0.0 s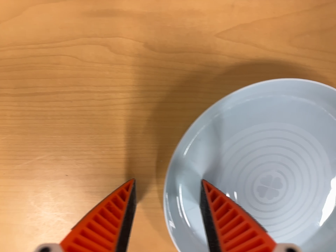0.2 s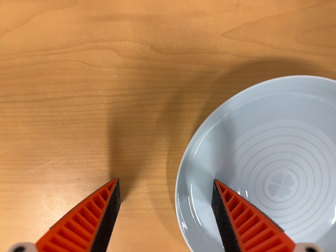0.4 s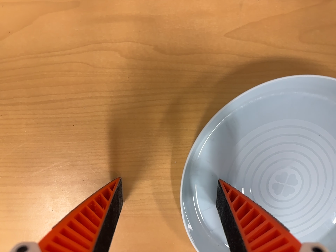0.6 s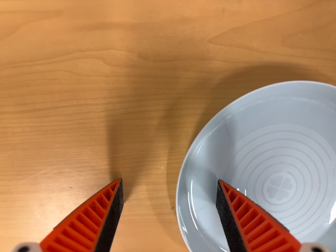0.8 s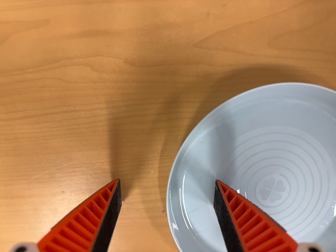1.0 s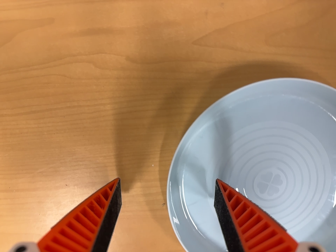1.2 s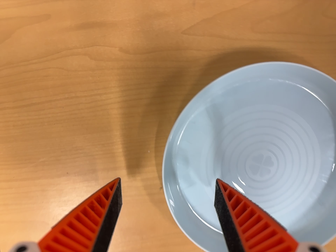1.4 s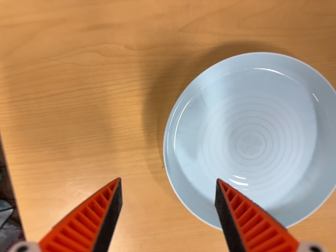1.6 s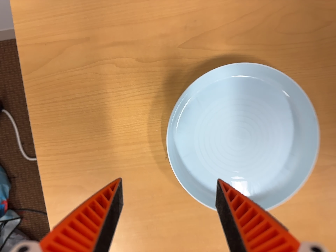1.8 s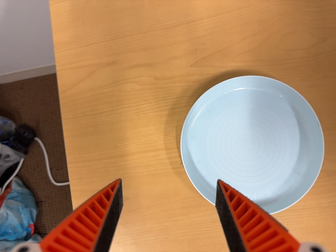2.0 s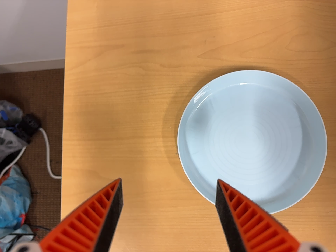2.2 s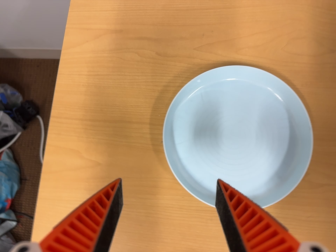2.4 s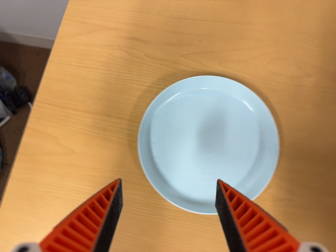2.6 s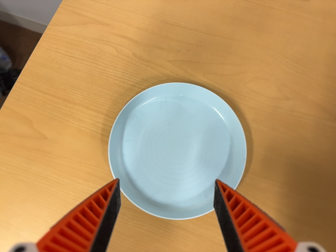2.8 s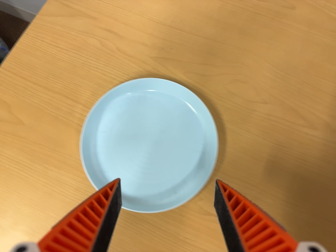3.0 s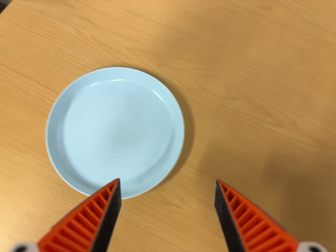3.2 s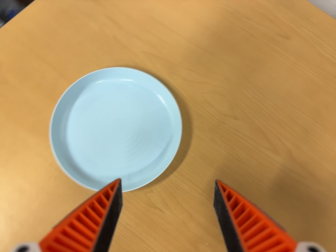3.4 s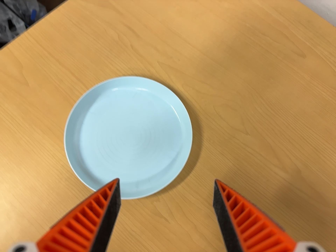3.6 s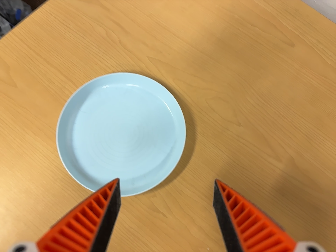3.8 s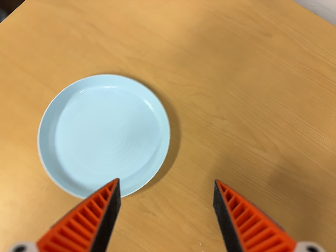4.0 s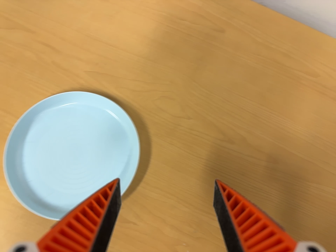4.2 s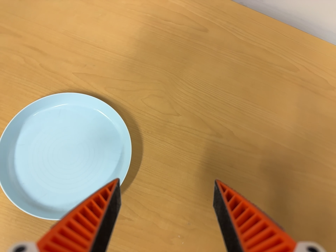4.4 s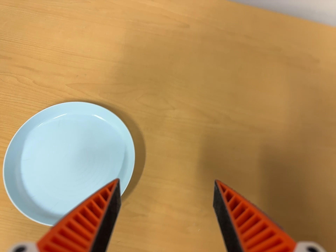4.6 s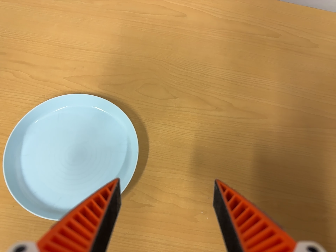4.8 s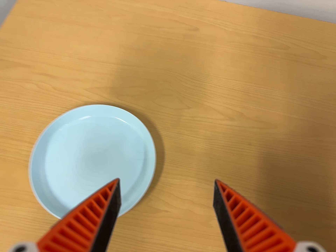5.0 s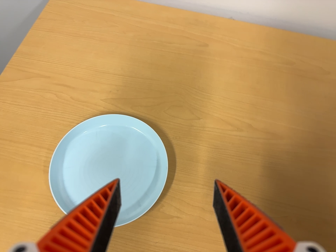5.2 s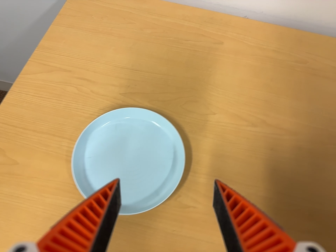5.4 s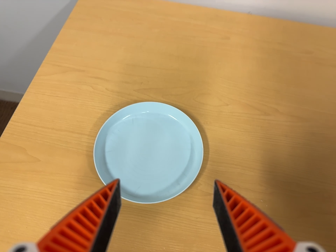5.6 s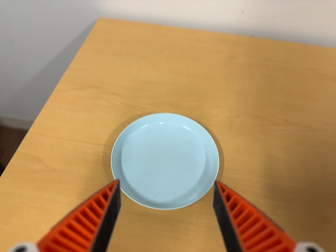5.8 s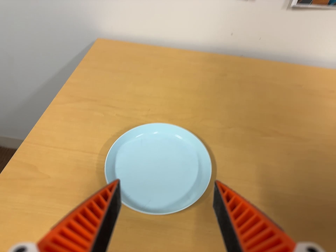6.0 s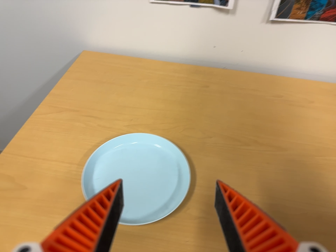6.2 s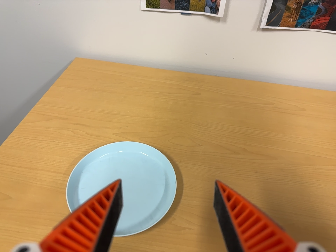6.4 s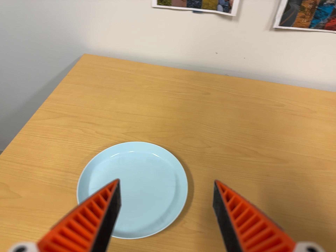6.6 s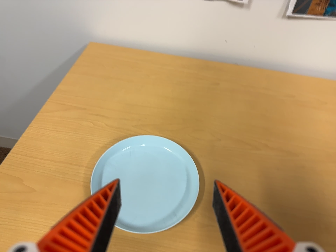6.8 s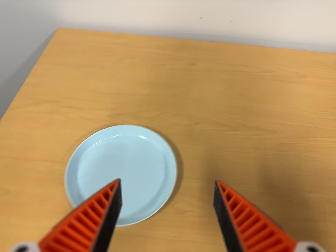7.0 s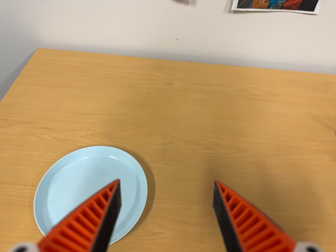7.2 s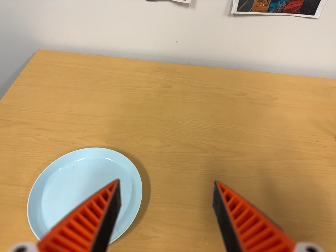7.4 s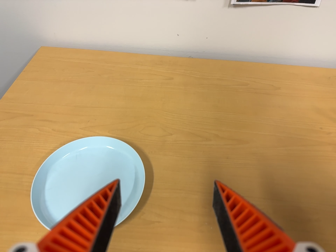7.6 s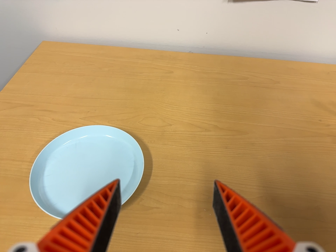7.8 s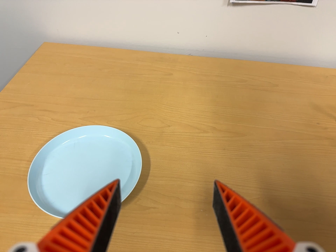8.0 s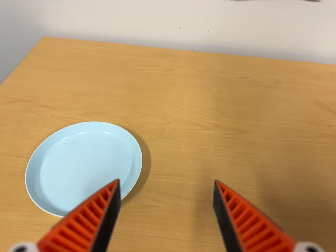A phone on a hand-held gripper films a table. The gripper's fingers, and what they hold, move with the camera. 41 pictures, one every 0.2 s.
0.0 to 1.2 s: The camera shifts only a little, or ends up much as it began.
1.2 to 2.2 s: The camera travels toward the bottom of its view and backward, about 20 cm. Its aim tips toward the top of its view by about 20 degrees. It rolls about its line of sight by about 10 degrees, and the scene rotates clockwise.
2.2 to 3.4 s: The camera travels to its right, about 14 cm, so close, fixed things drift to the left. It rolls about its line of sight by about 40 degrees, and the scene rotates clockwise.
3.4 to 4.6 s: The camera pans to its right by about 10 degrees. It travels toward the bottom of its view, about 6 cm, so close, fixed things drift upward. It rolls about its line of sight by about 30 degrees, and the scene rotates counterclockwise.
4.6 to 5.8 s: The camera travels toward the bottom of its view, to its left and backward, about 18 cm. Its aim tips toward the top of its view by about 20 degrees.
5.8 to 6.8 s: The camera travels toward the top of its view and to its right, about 8 cm.
6.8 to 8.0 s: The camera travels toward the bottom of its view and to its right, about 8 cm.
The film runs backward here.
